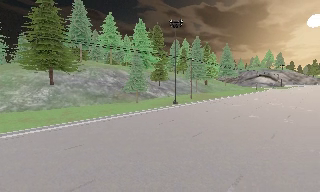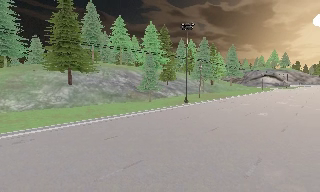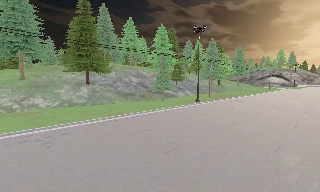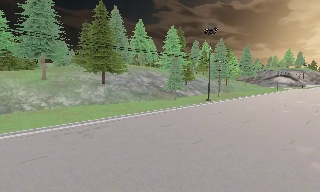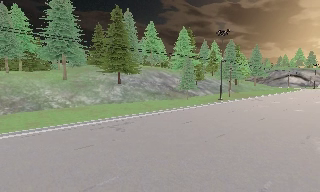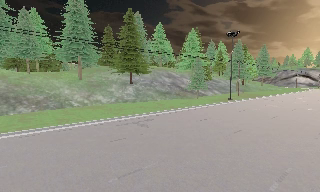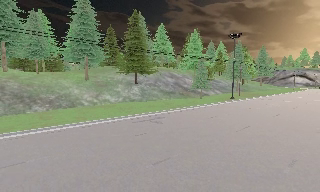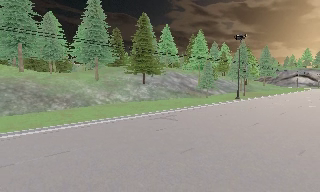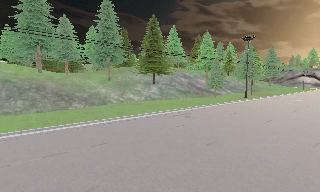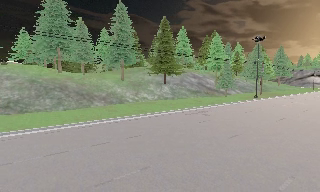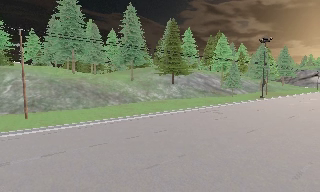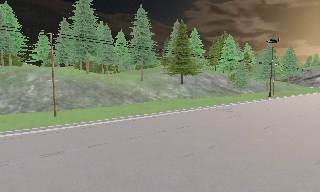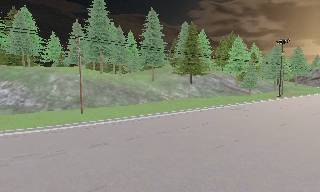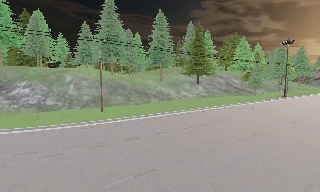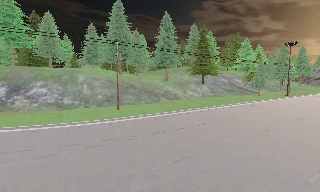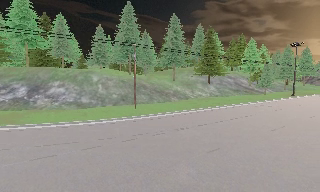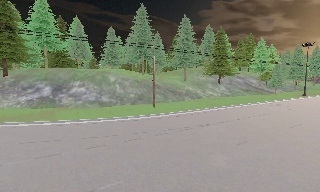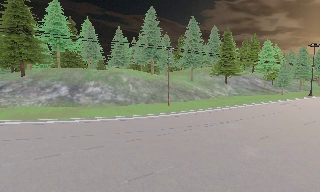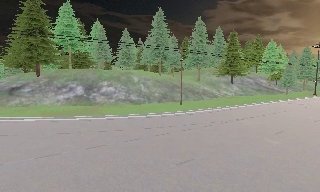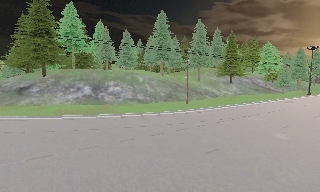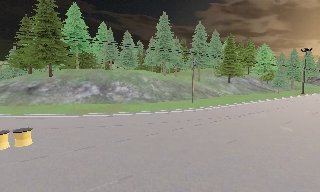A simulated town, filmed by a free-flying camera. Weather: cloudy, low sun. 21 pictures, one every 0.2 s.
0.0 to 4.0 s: The camera pans to its left, which is counterclockwise from overhead, by about 15 degrees. It travels to its left and backward, about 35 m, so close, fixed things drift to the right.
The film runs backward here.
